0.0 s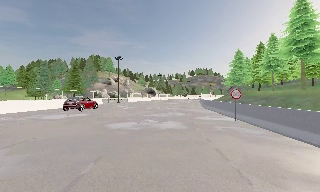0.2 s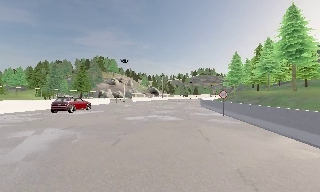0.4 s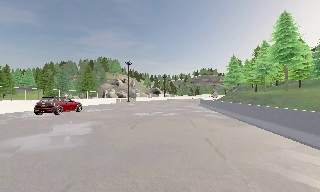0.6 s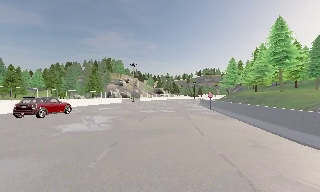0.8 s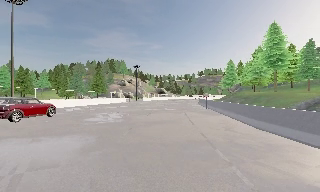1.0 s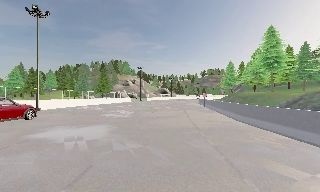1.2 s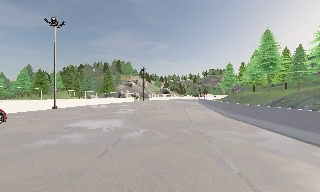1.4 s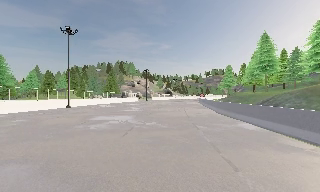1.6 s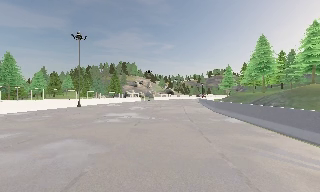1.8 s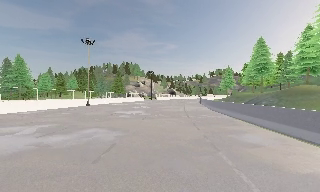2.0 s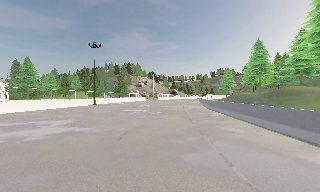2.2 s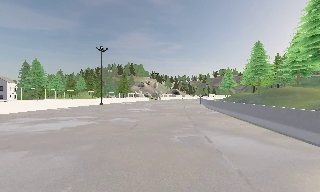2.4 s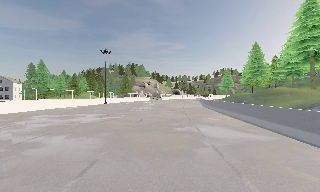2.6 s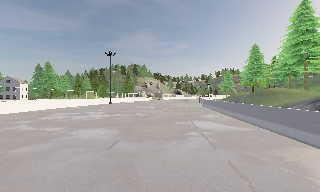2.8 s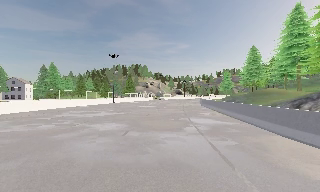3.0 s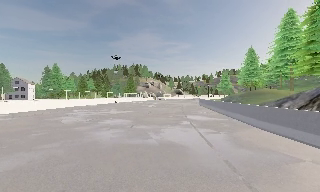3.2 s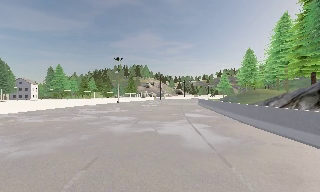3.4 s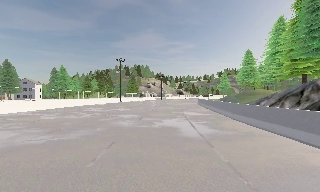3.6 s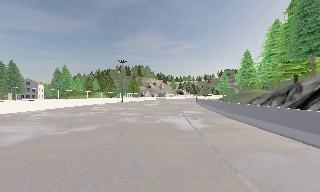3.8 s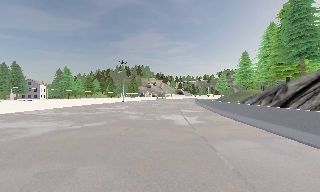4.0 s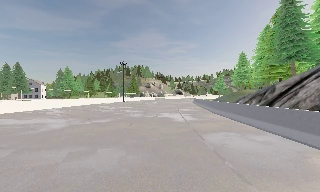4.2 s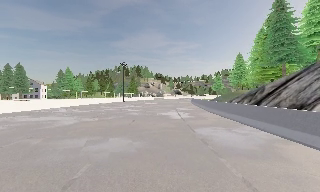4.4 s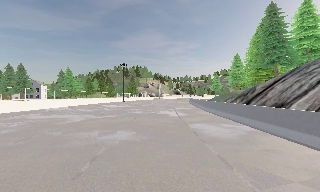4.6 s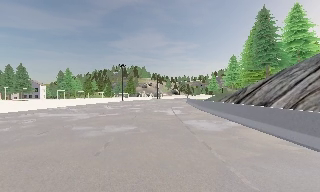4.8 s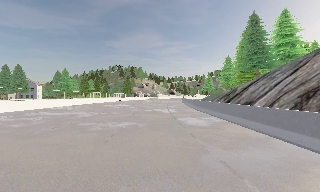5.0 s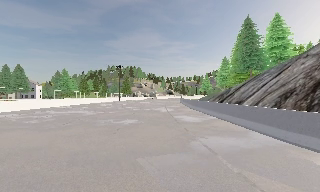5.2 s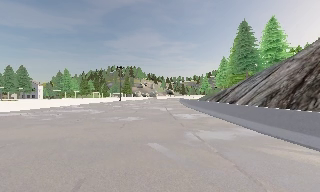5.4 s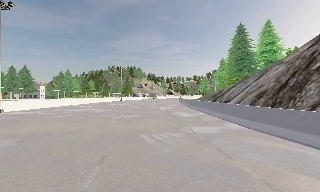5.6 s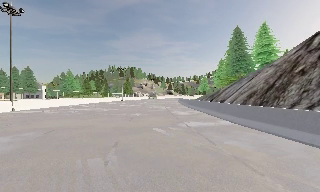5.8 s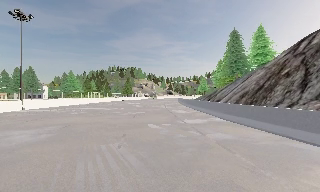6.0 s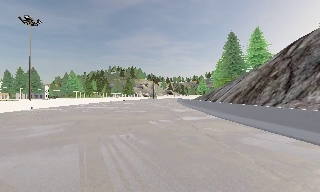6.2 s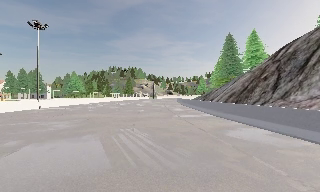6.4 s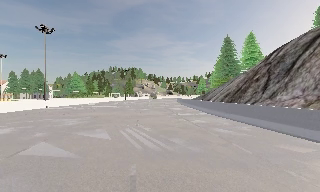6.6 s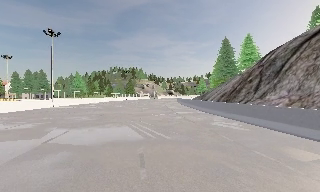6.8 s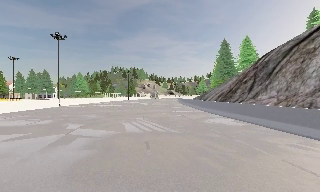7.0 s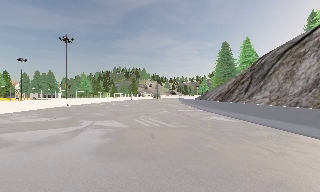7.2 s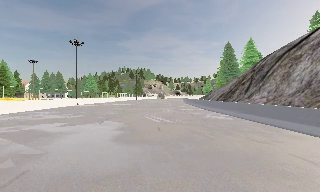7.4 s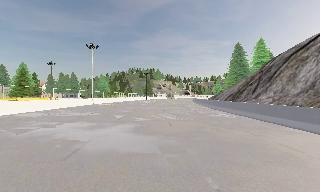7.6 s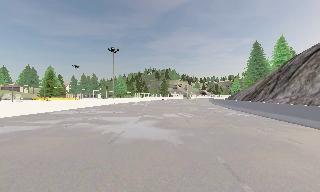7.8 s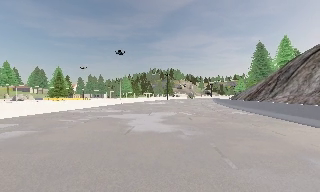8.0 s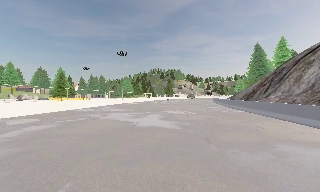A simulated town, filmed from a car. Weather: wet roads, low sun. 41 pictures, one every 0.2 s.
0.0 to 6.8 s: The camera travels backward, about 60 m, so what stands in front gets smaller. It loses speed.
6.8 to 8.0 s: The camera pans to its left, which is counterclockwise from overhead, by about 15 degrees. It travels backward, about 8 m, so what stands in front gets smaller.
The film runs backward here.
